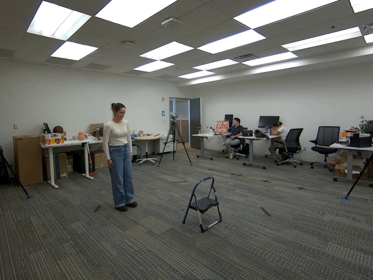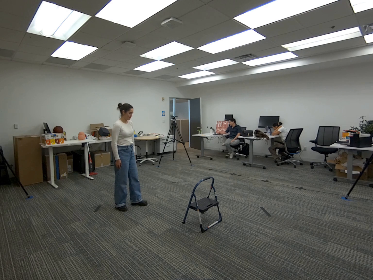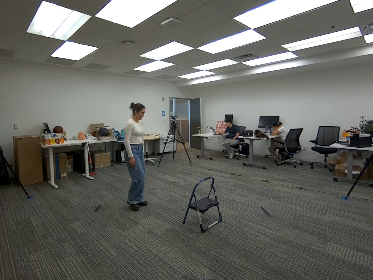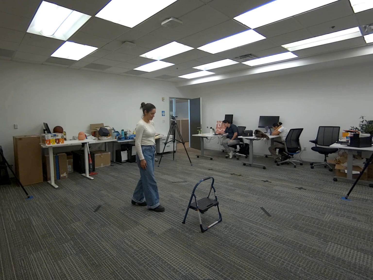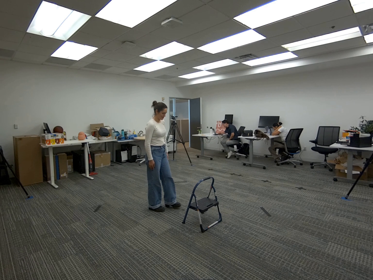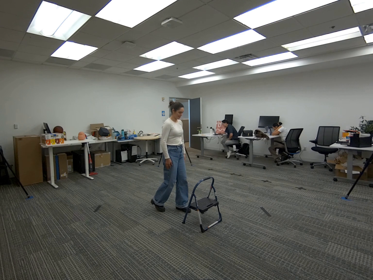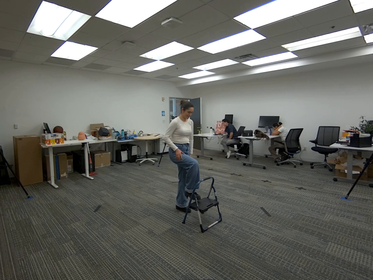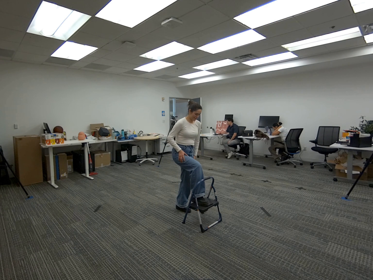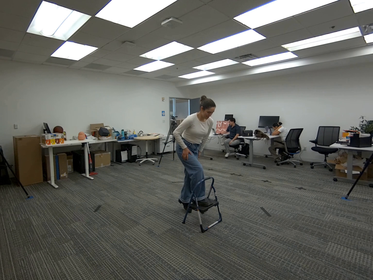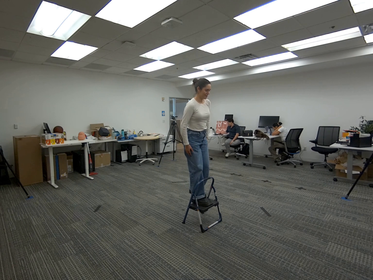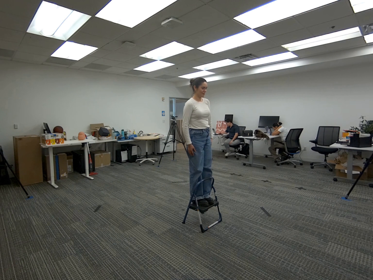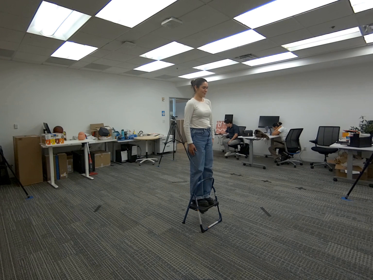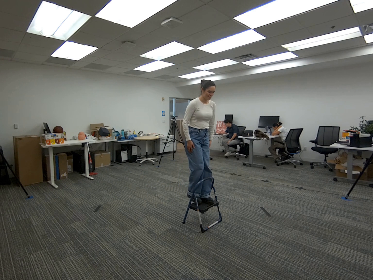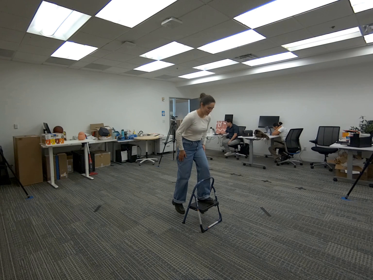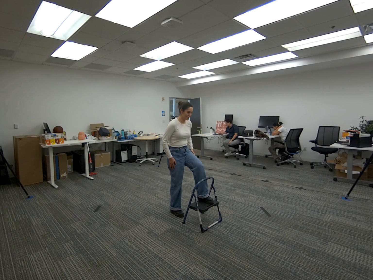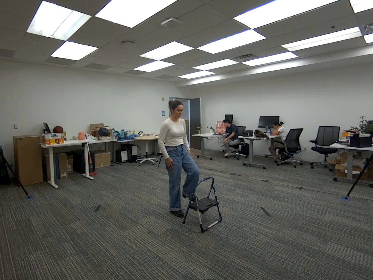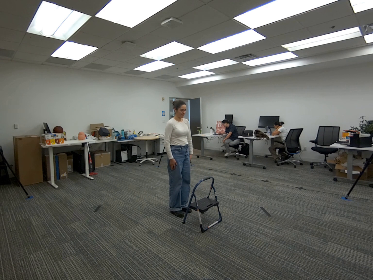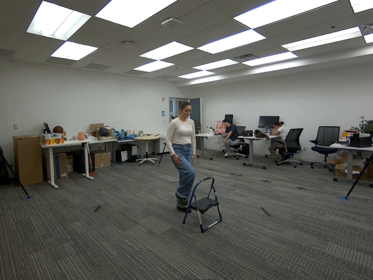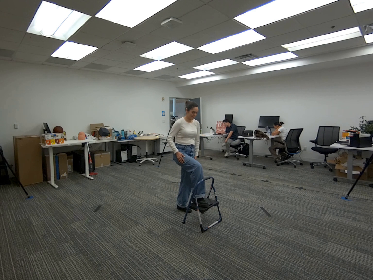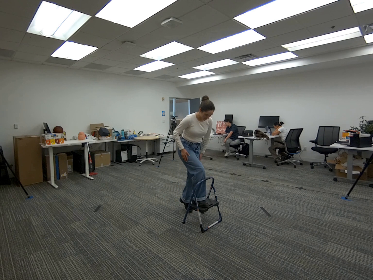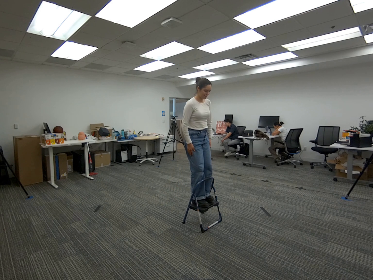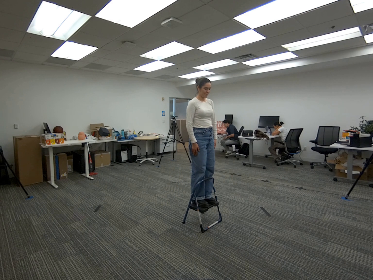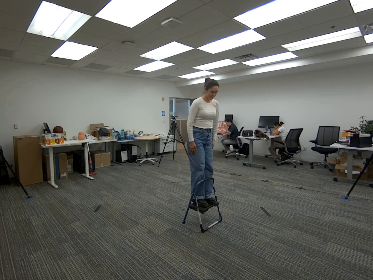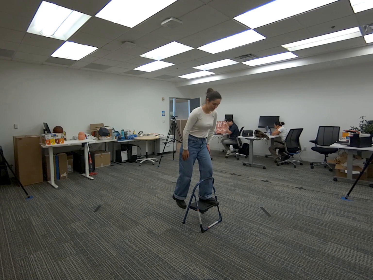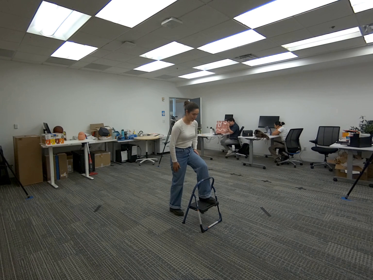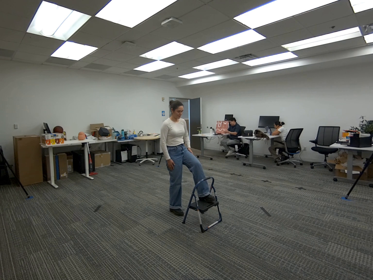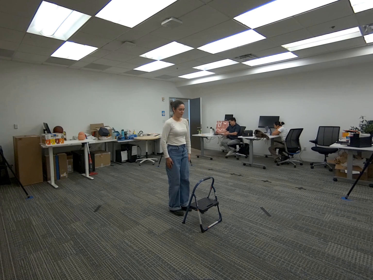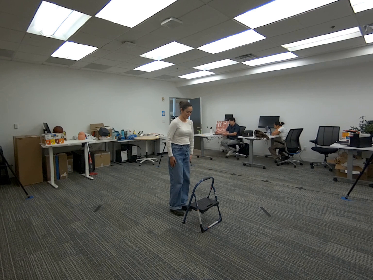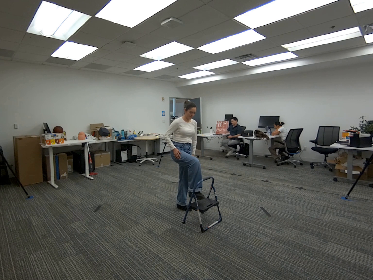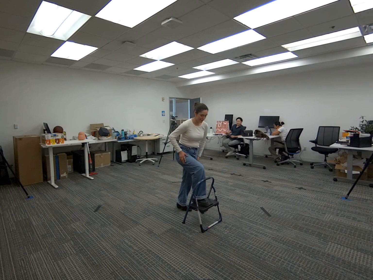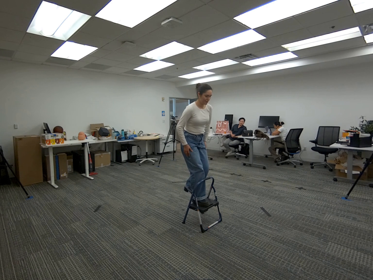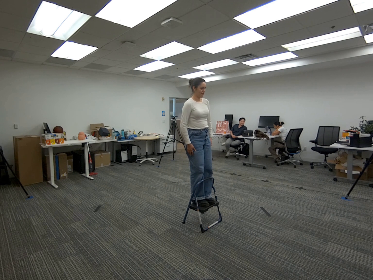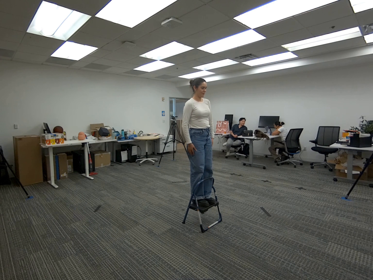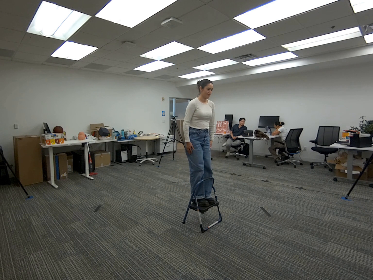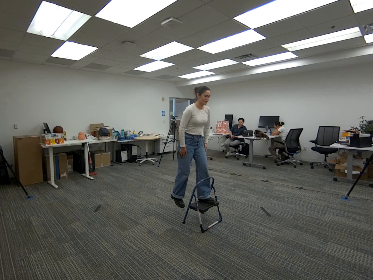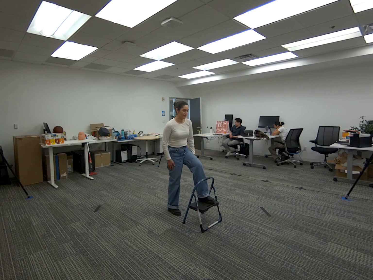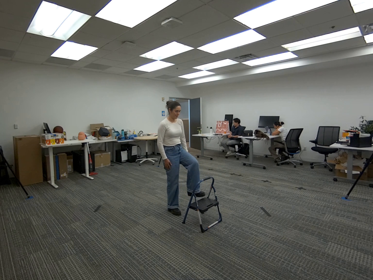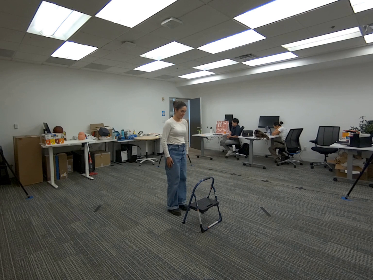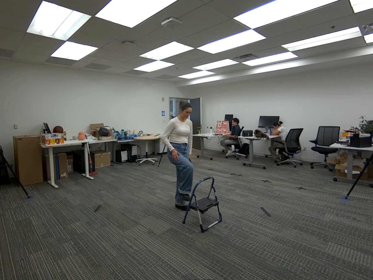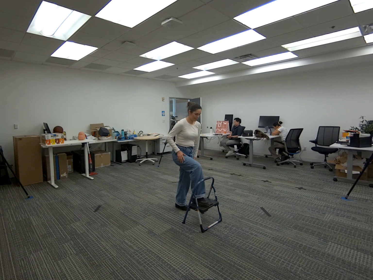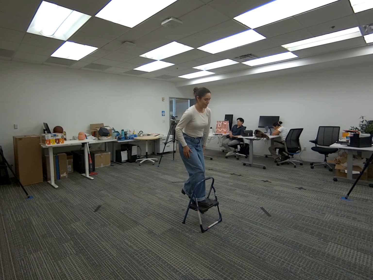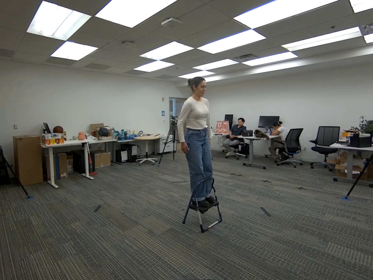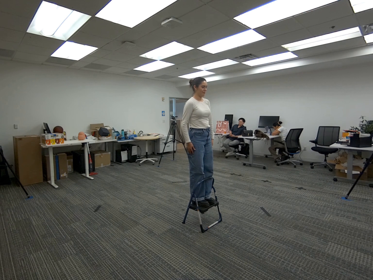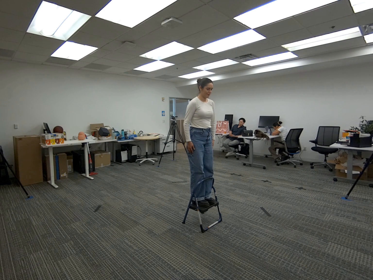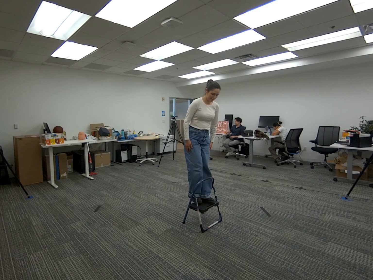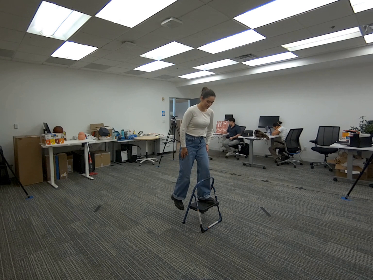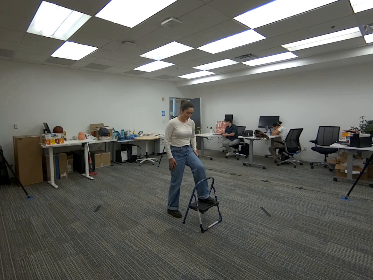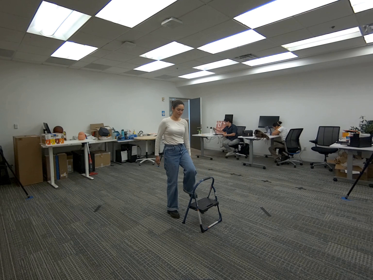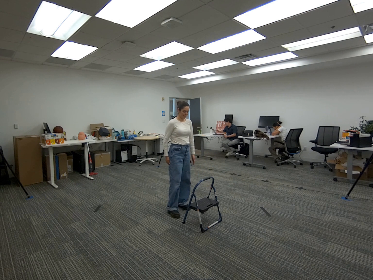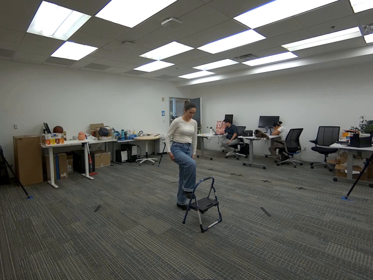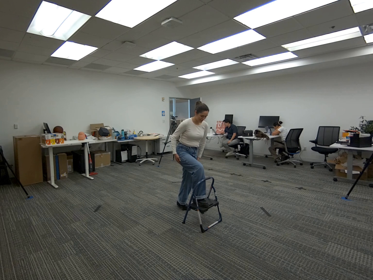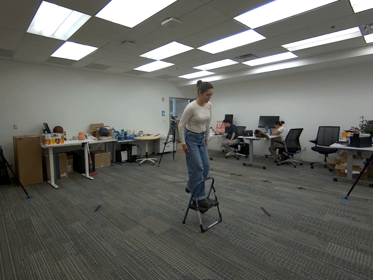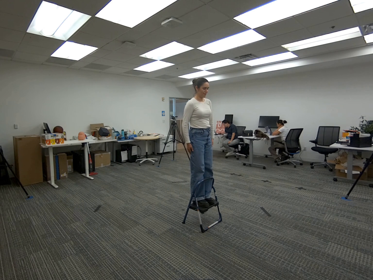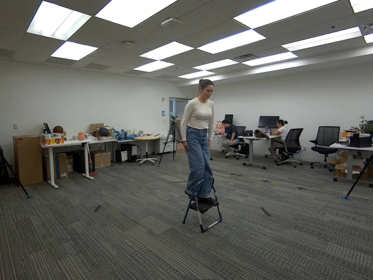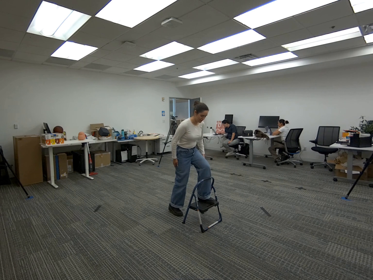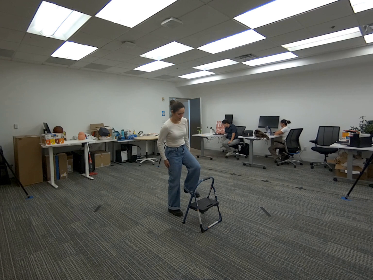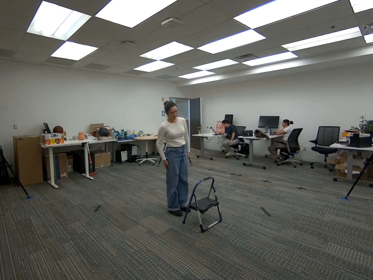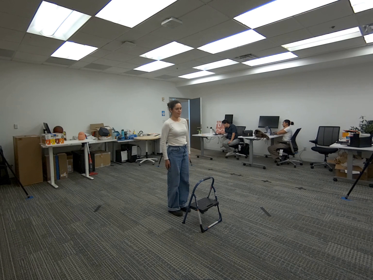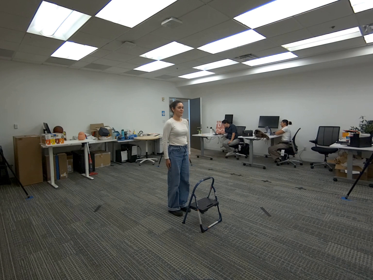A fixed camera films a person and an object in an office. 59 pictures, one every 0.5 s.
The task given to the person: Walk over to the step ladder and proceed to perform ~10 sec. of step ups slowly.
